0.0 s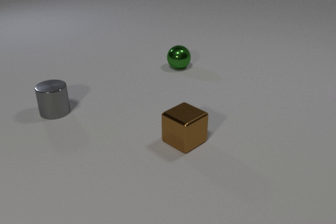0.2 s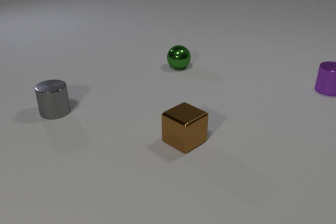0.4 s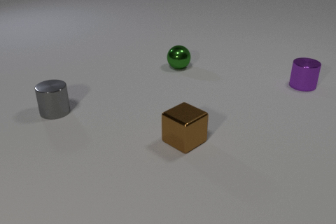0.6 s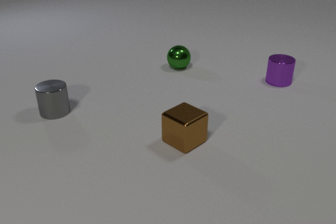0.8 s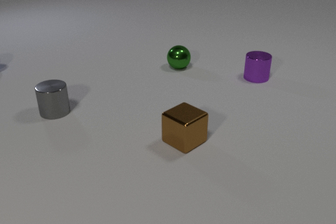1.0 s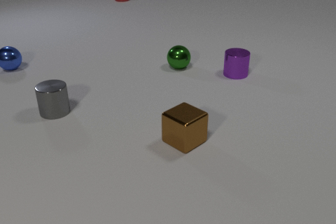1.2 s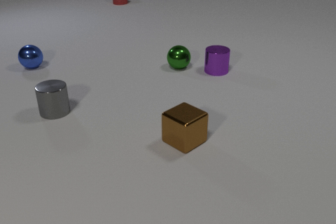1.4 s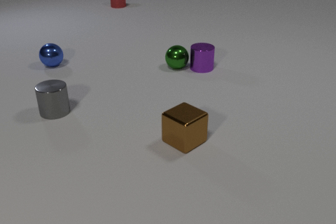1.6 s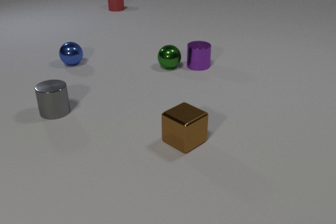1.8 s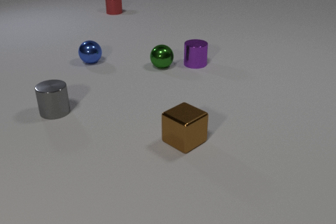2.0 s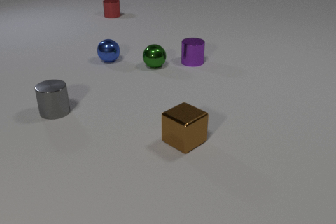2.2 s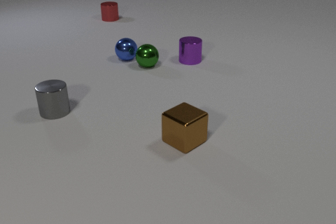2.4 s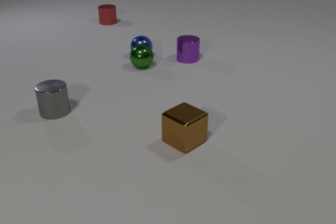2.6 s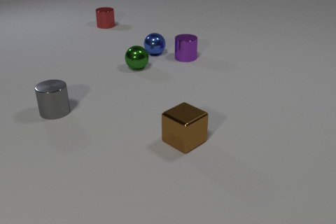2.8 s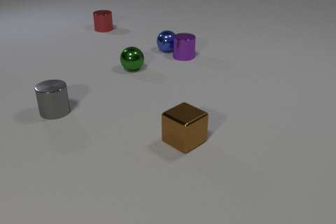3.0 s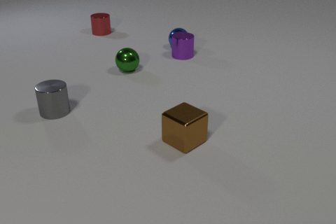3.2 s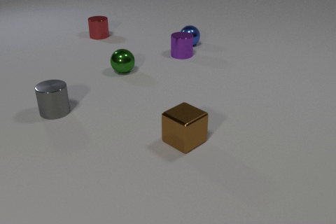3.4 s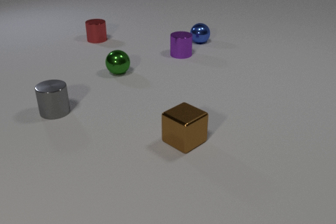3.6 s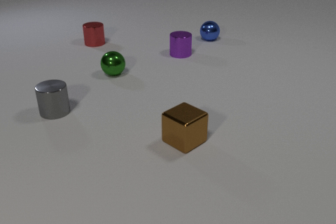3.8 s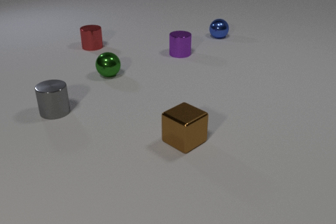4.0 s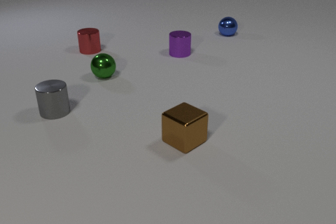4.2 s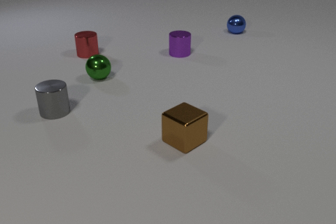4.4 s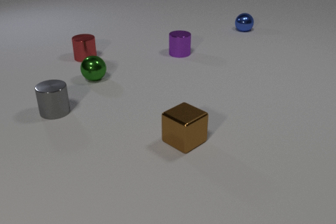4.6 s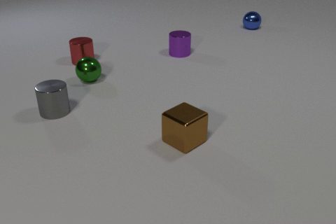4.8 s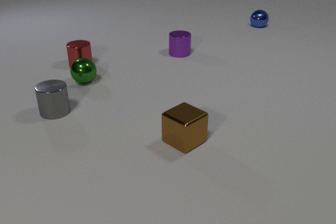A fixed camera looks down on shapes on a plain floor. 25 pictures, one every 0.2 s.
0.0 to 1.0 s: The purple metal cylinder comes in at the right edge, slides to the left. The red metal cylinder comes in at the top edge, slides toward the camera. The blue metal sphere comes in at the left edge, rolls to the right.
1.0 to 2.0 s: The purple metal cylinder slides to the left and away from the camera. The green metal sphere rolls to the left. The red metal cylinder slides toward the camera. The blue metal sphere rolls to the right. The purple metal cylinder and the green metal sphere collide.
2.0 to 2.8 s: The purple metal cylinder slides away from the camera and to the left. The green metal sphere rolls to the left. The red metal cylinder slides toward the camera. The blue metal sphere rolls to the right. The green metal sphere and the blue metal sphere collide.
2.8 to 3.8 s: The purple metal cylinder slides away from the camera. The green metal sphere rolls to the left and toward the camera. The red metal cylinder slides toward the camera. The blue metal sphere rolls to the right and away from the camera. The purple metal cylinder and the blue metal sphere collide.
3.8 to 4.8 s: The green metal sphere rolls to the left and toward the camera. The red metal cylinder slides toward the camera. The blue metal sphere rolls away from the camera and to the right.
What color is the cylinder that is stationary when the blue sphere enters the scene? gray.
Are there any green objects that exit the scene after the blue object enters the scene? no.
Are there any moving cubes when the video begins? no.
